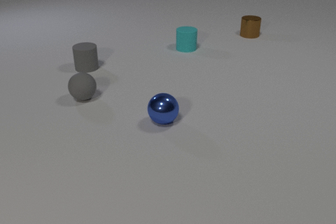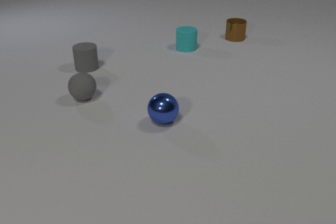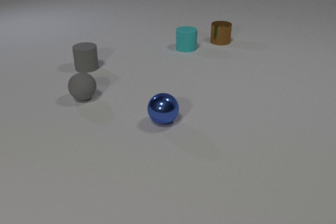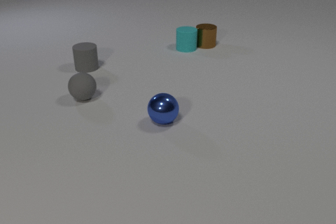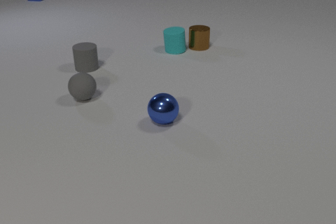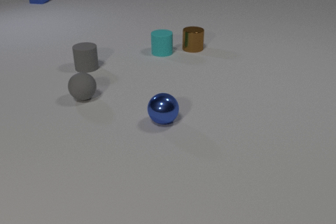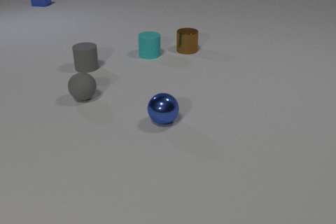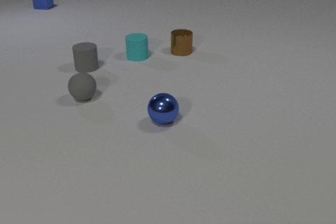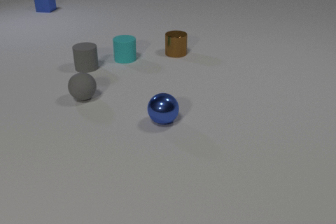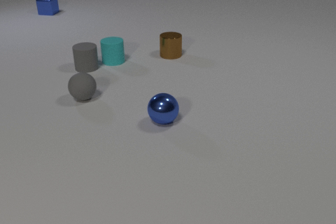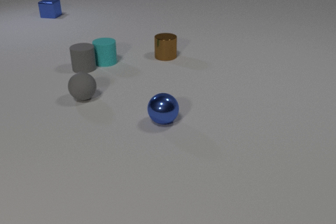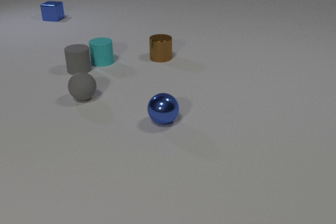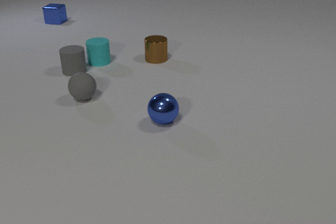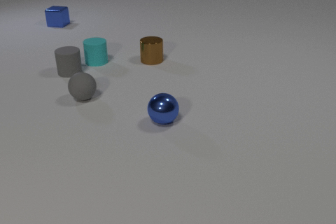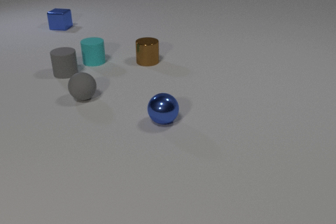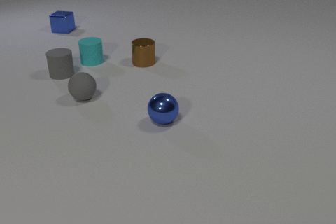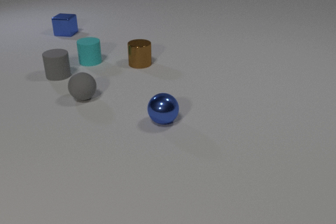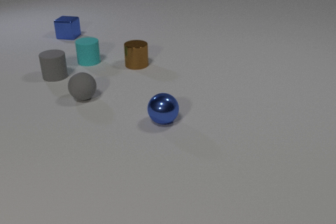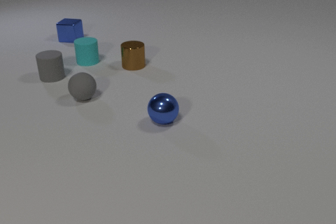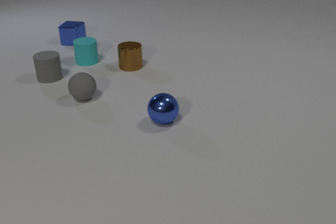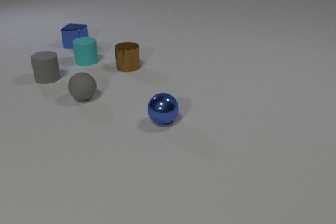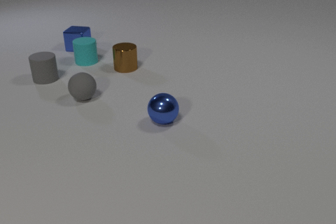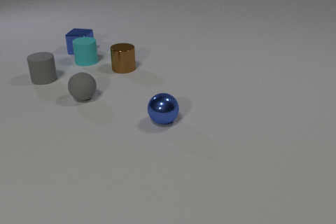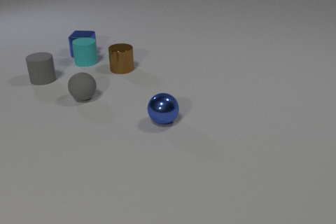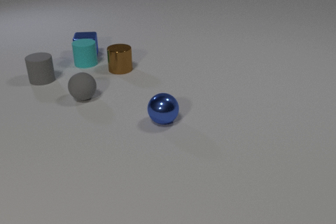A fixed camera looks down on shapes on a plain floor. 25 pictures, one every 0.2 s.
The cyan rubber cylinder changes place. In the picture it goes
to the left.
The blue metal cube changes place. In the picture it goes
toward the camera.
0.0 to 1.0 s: The brown metal cylinder slides to the left and toward the camera. The cyan rubber cylinder slides to the left and toward the camera. The blue metal cube comes in at the top edge, slides toward the camera. The brown metal cylinder and the cyan rubber cylinder collide.
1.0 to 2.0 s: The brown metal cylinder slides to the left and toward the camera. The cyan rubber cylinder slides to the left. The blue metal cube slides toward the camera. The cyan rubber cylinder and the gray rubber cylinder collide.
2.0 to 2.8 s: The brown metal cylinder slides to the left and toward the camera. The cyan rubber cylinder slides to the left. The blue metal cube slides toward the camera. The gray rubber cylinder slides to the left and toward the camera.
2.8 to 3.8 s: The brown metal cylinder slides to the left and toward the camera. The cyan rubber cylinder slides to the left. The blue metal cube slides toward the camera. The gray rubber cylinder slides to the left and toward the camera.
3.8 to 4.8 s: The brown metal cylinder slides to the left and toward the camera. The cyan rubber cylinder slides toward the camera. The blue metal cube slides toward the camera. The gray rubber cylinder slides to the left. The cyan rubber cylinder and the blue metal cube collide.
How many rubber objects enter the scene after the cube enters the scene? 0.
How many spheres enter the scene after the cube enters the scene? 0.
What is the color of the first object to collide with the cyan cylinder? brown.
